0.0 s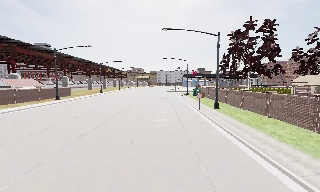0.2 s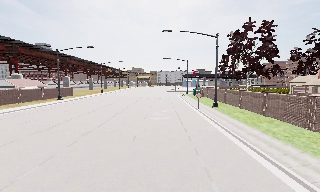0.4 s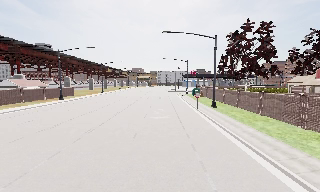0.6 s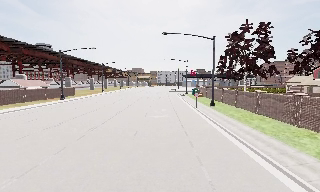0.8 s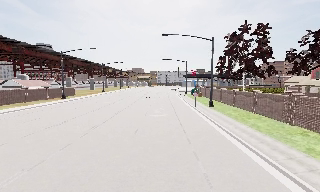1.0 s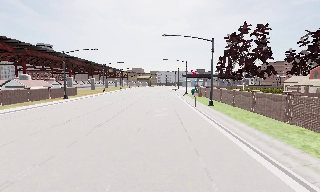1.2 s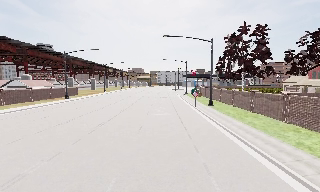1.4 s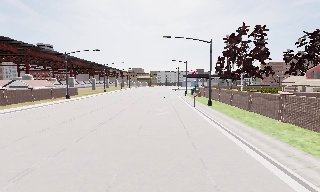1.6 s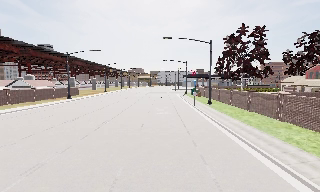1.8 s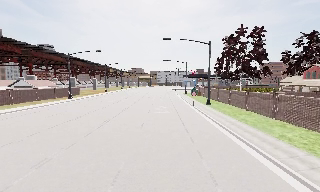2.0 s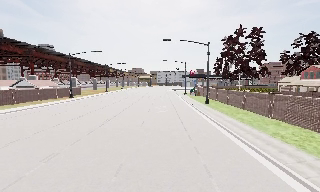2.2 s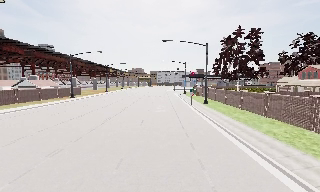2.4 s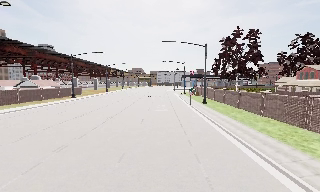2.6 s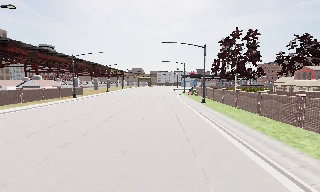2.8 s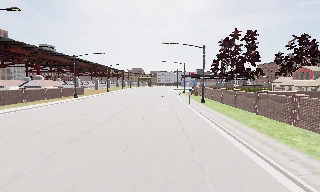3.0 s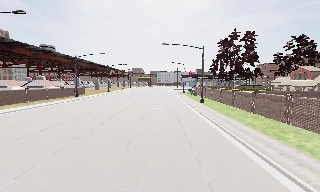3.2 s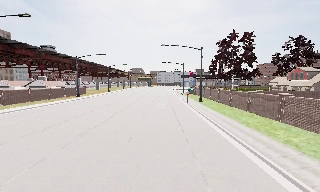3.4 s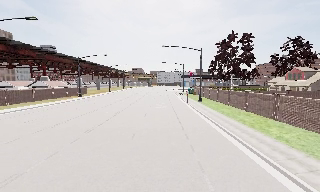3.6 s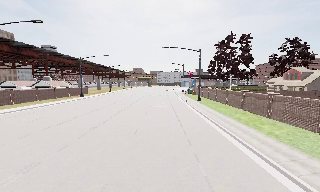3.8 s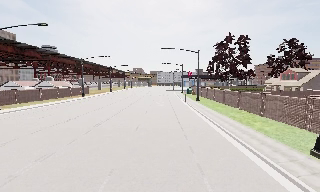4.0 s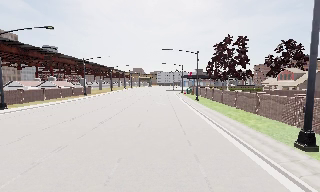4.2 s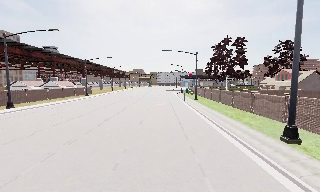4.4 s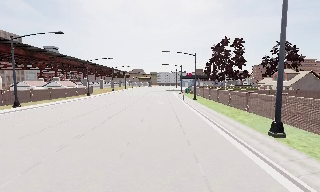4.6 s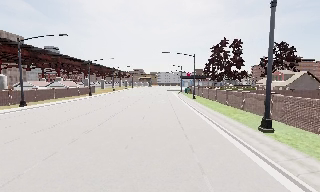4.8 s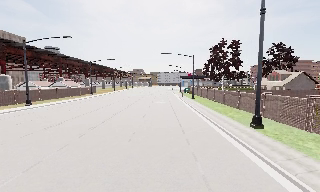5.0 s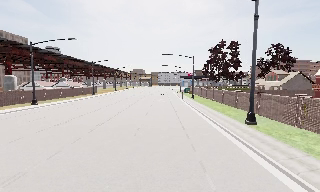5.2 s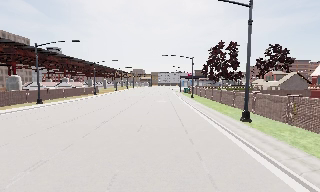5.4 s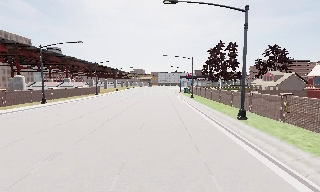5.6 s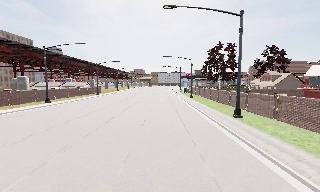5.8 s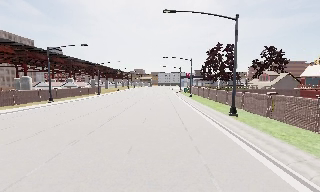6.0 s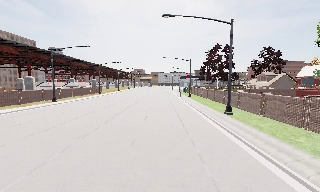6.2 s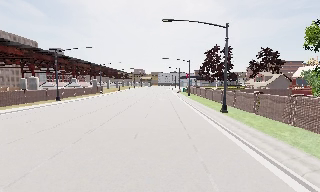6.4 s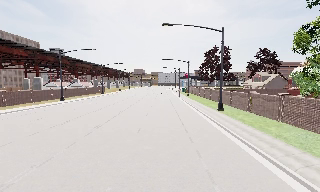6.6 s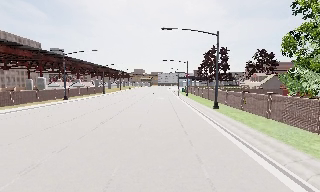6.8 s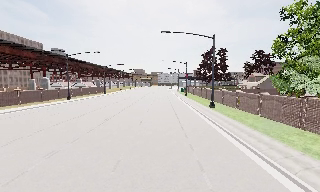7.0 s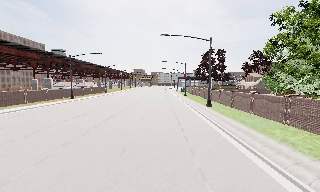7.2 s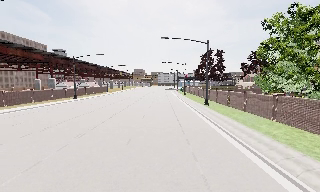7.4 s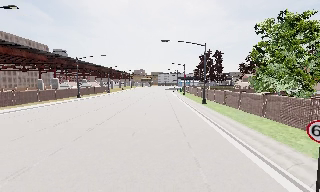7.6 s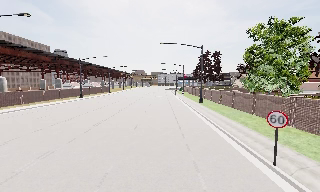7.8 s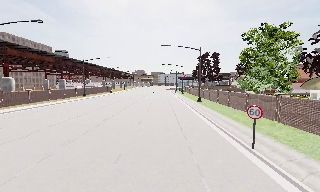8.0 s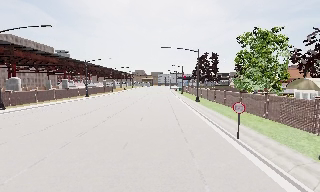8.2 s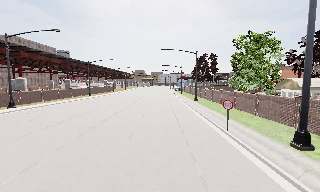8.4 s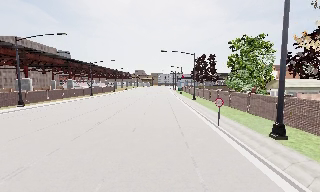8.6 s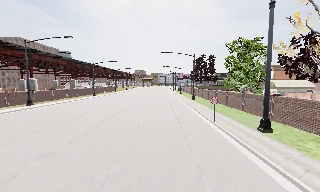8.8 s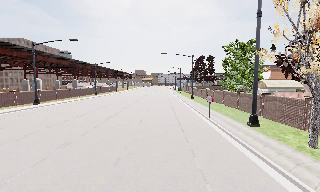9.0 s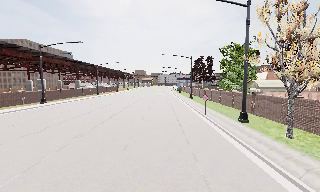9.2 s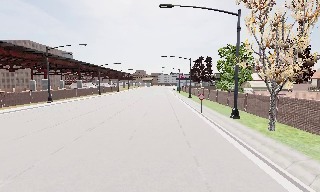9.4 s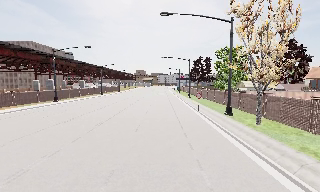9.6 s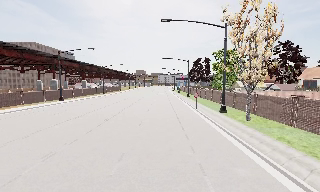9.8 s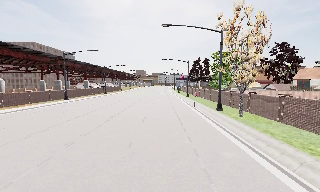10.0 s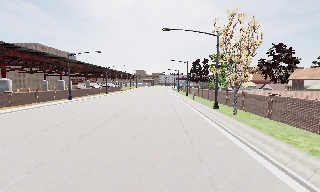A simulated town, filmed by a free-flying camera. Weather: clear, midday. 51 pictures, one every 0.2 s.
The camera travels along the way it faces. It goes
backward.
0.0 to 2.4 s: The camera travels backward, about 6 m, so what stands in front gets smaller.
2.4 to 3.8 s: The camera travels backward, about 5 m, so what stands in front gets smaller. It gains speed.
3.8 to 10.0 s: The camera travels backward, about 40 m, so what stands in front gets smaller.
The film runs backward here.
